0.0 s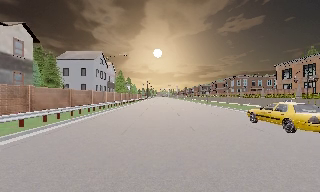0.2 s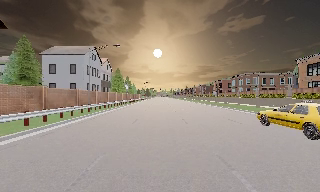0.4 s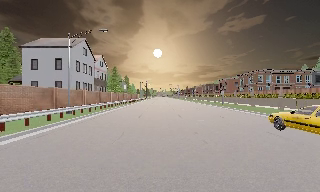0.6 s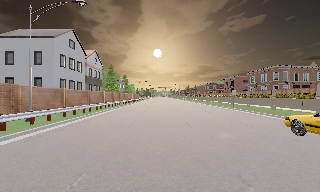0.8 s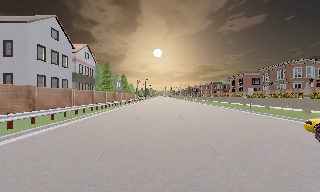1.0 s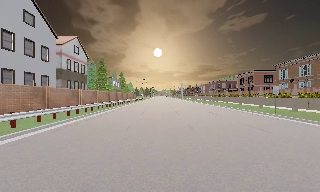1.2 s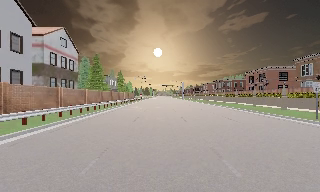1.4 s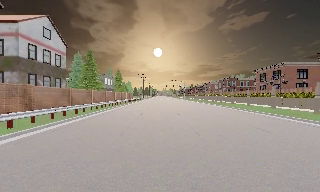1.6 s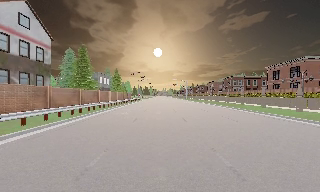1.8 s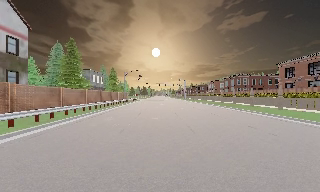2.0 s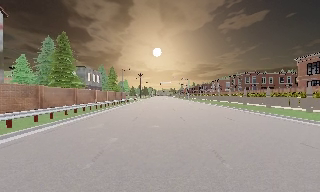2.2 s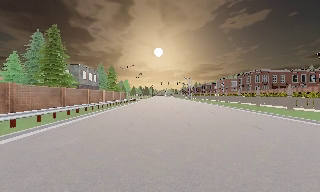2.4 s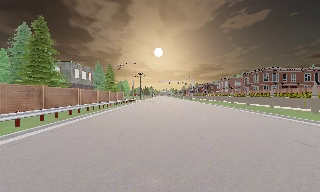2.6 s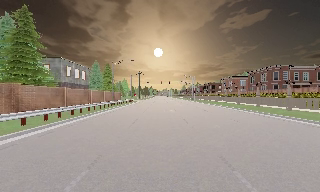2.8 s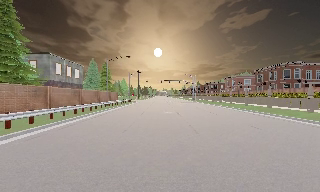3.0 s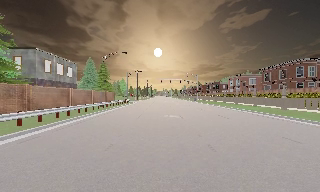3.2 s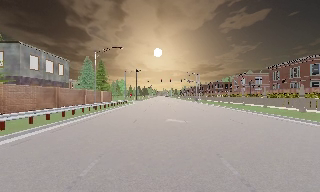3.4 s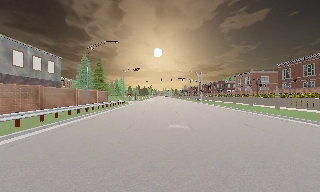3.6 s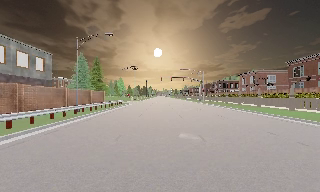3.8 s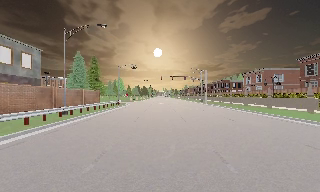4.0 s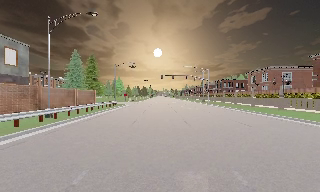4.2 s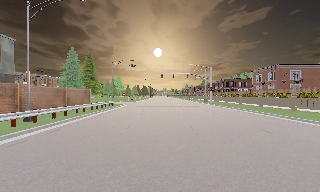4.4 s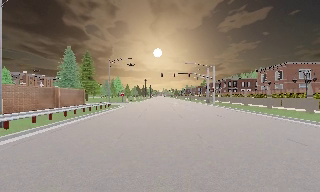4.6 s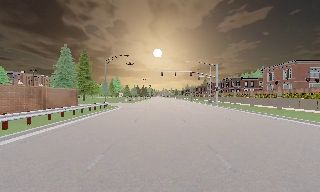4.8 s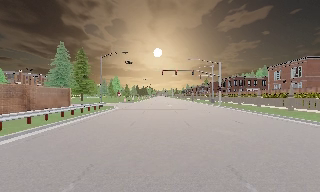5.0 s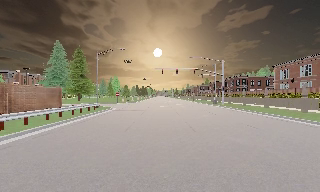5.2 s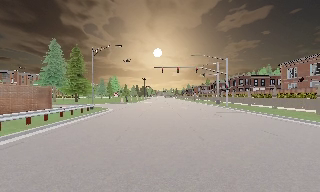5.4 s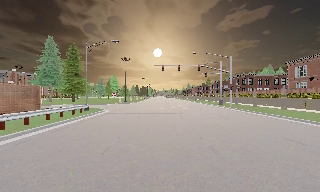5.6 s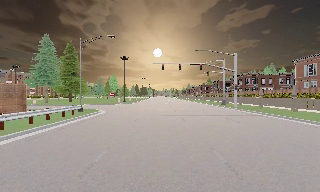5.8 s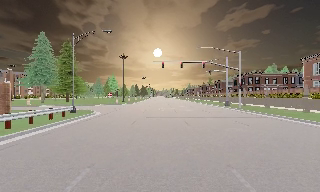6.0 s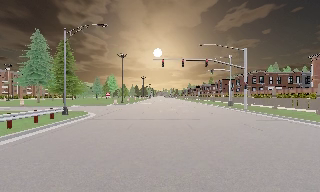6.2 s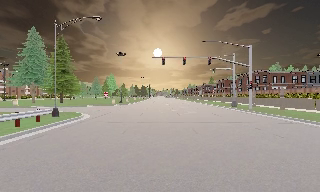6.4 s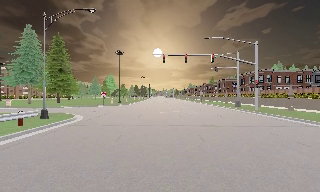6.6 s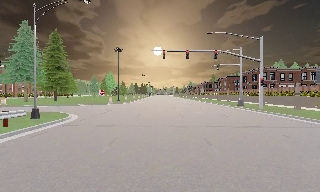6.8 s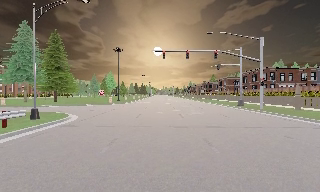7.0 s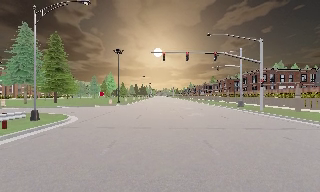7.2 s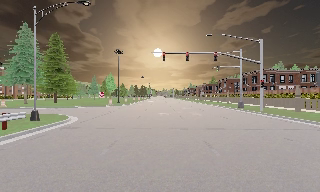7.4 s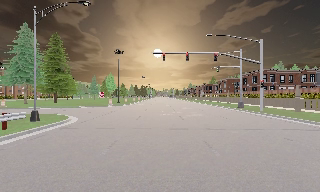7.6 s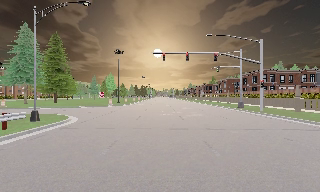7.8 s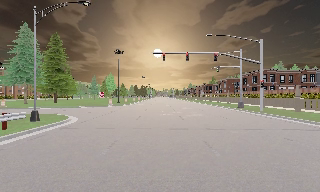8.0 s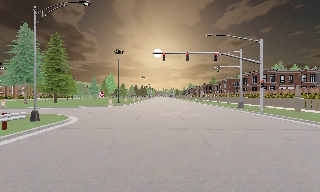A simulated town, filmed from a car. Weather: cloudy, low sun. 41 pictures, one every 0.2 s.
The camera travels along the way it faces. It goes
forward.
0.0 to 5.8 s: The camera travels forward, about 80 m, so what stands in front looms larger. It loses speed.
5.8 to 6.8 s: The camera travels forward, about 4.5 m, so what stands in front looms larger. It loses speed.
6.8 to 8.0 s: The camera keeps its place and its aim.
The film runs forward here.
